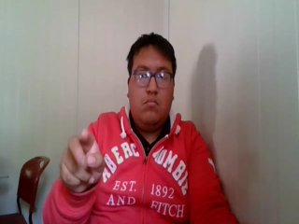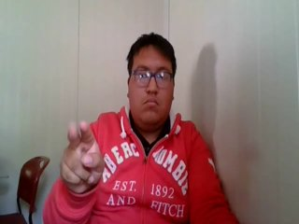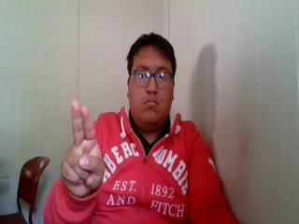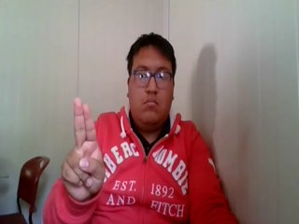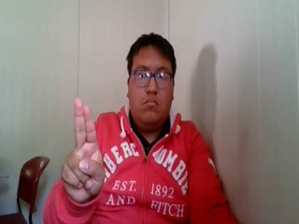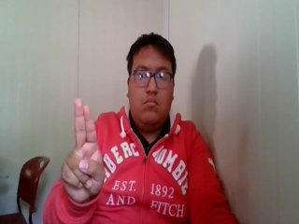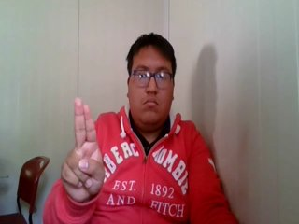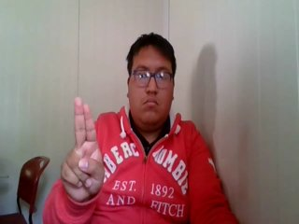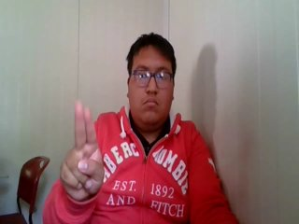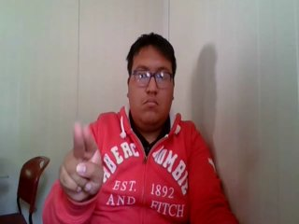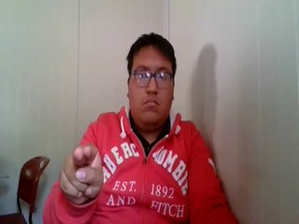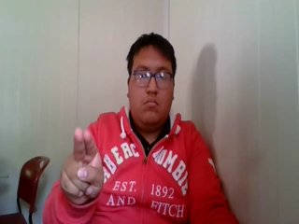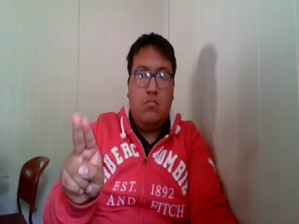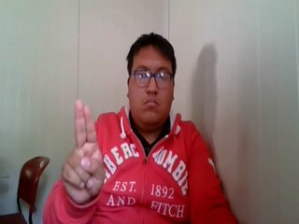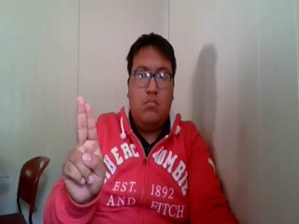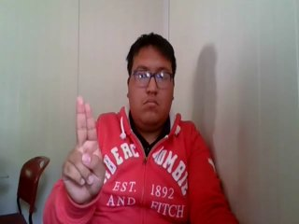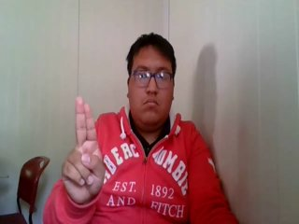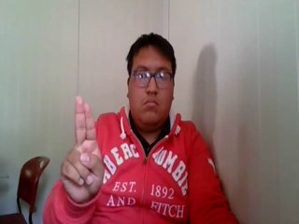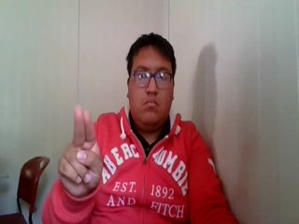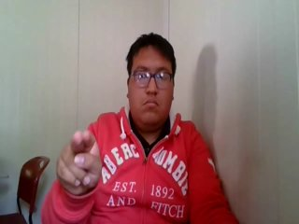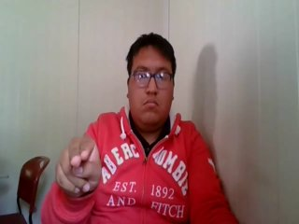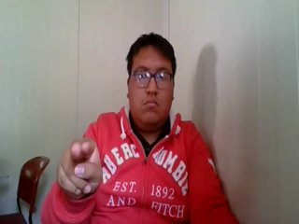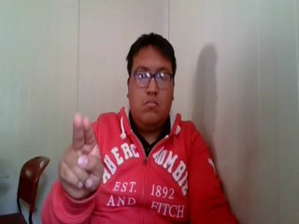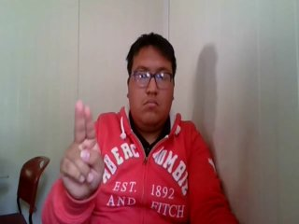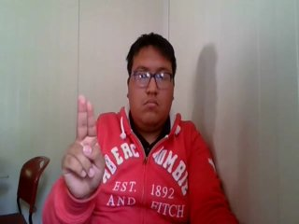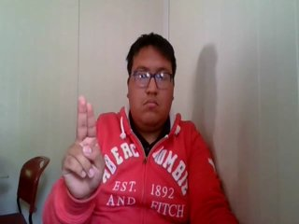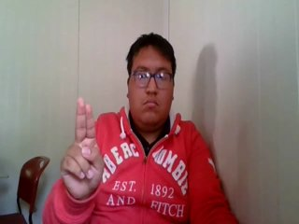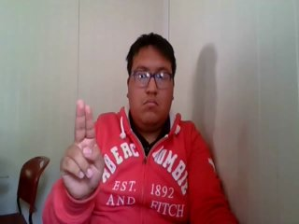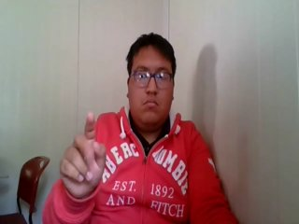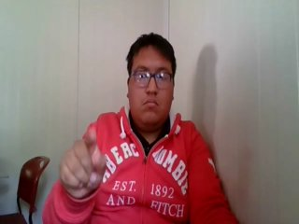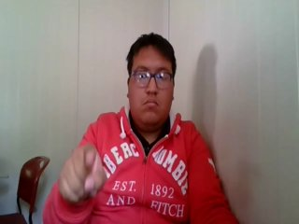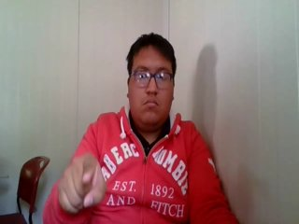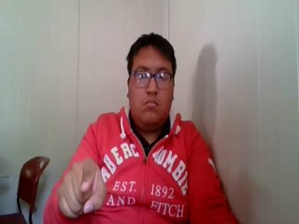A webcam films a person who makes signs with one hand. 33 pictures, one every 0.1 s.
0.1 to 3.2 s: Double click with two fingers.
